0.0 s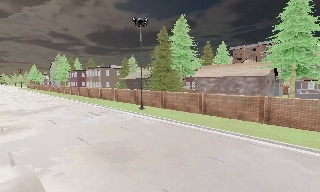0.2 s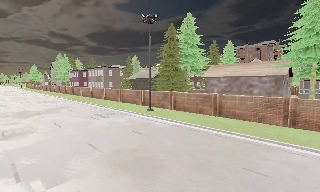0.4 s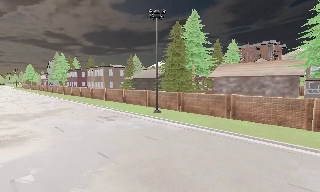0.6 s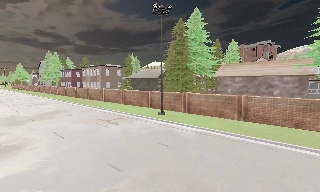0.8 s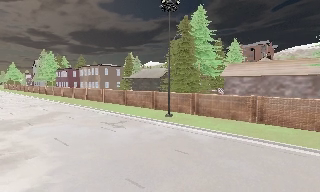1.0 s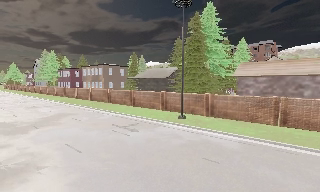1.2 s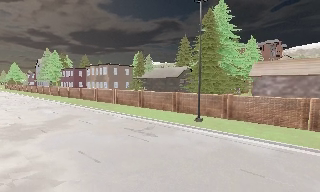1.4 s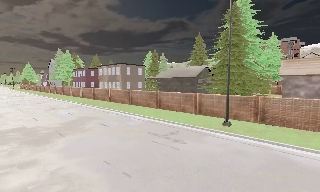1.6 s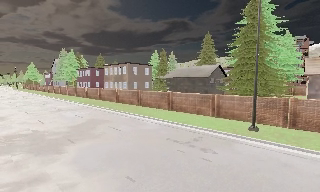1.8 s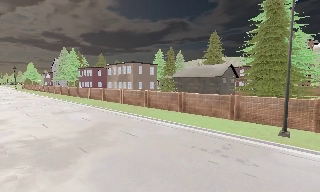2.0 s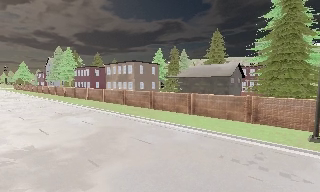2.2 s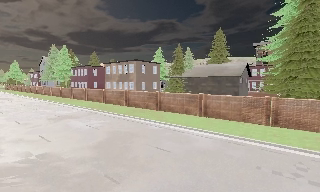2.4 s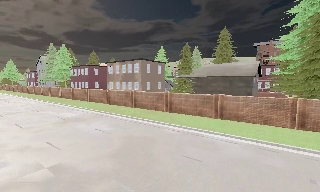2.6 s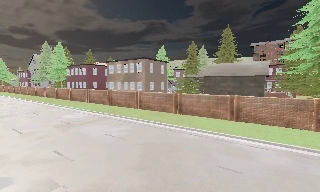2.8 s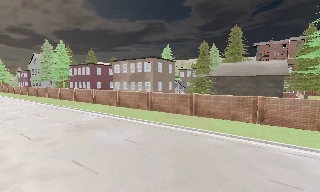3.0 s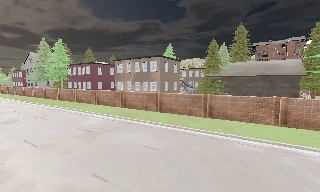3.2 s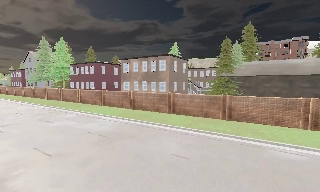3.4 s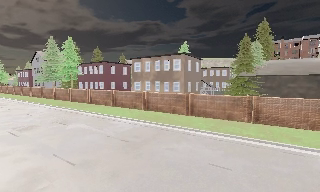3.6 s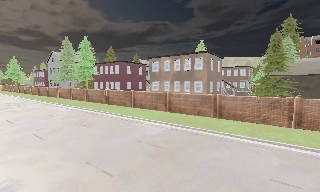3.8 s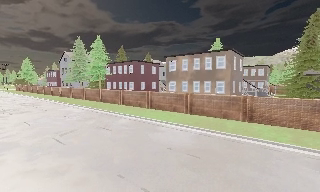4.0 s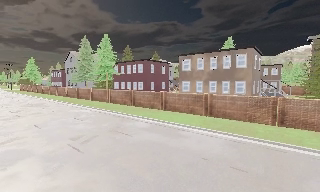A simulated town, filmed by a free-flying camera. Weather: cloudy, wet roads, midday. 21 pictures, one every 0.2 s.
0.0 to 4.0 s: The camera travels to its left and forward, about 40 m, so close, fixed things drift to the right.
The film runs backward here.
